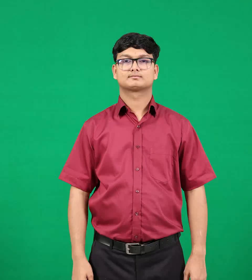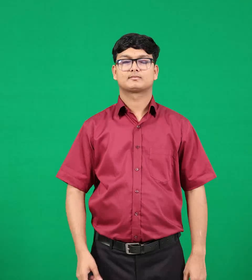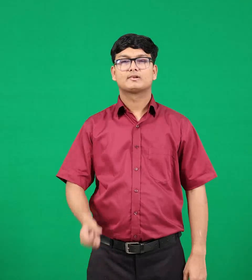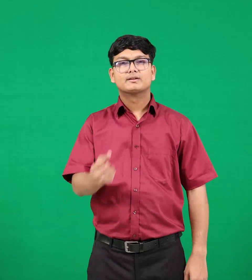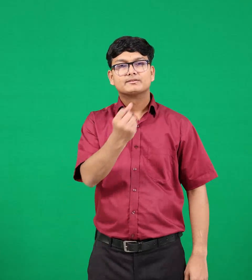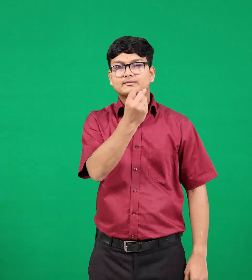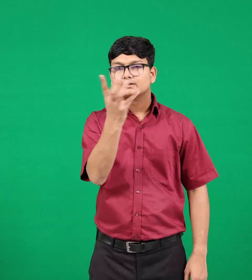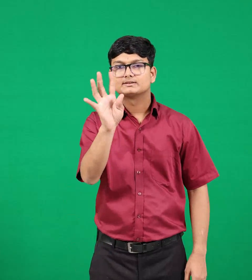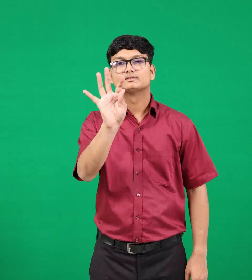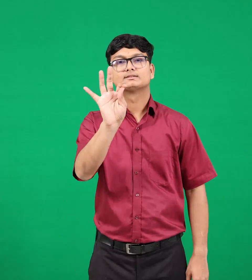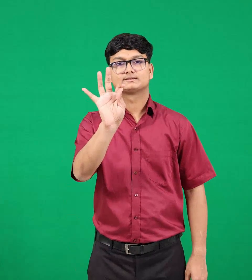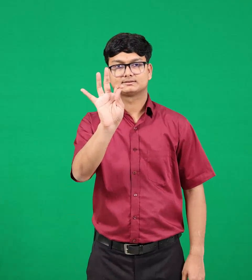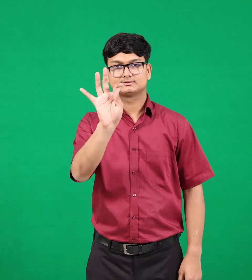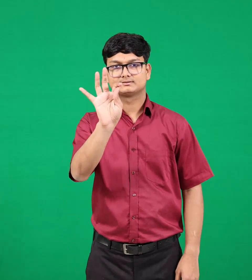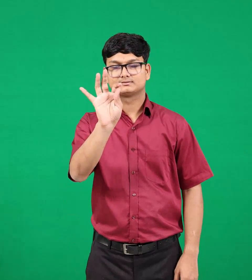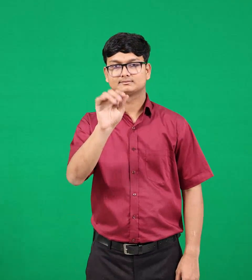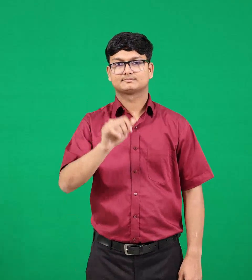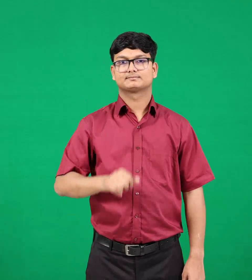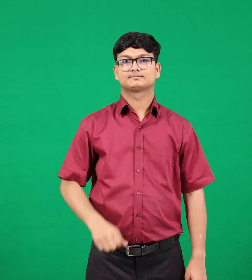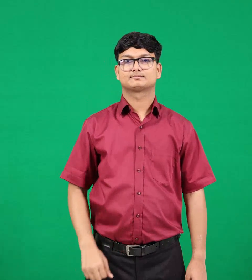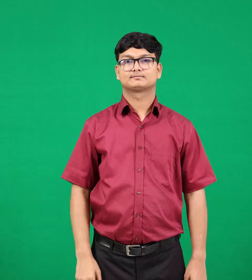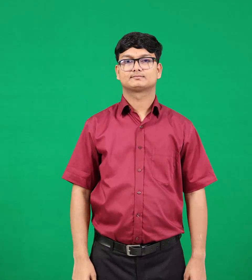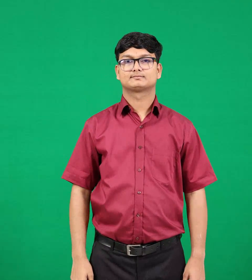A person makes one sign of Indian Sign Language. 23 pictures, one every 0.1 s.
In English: forty
